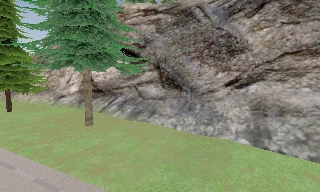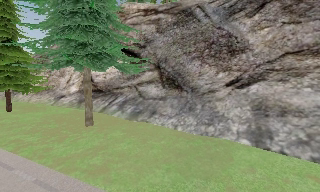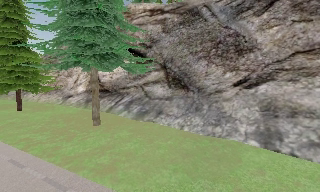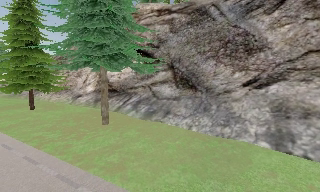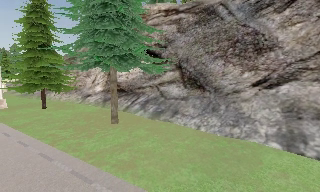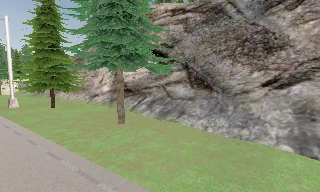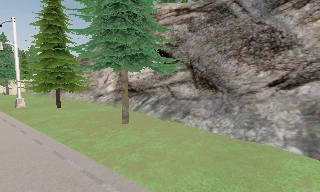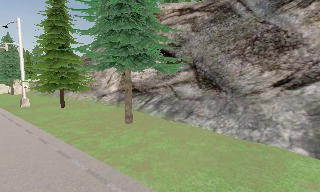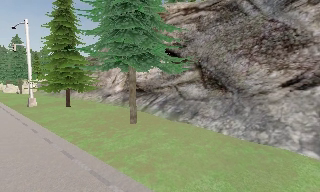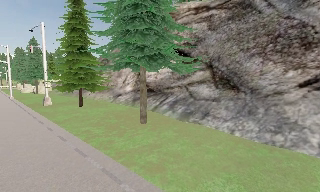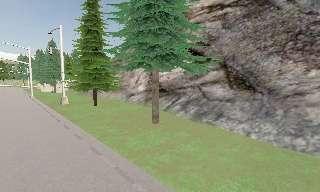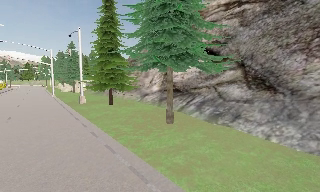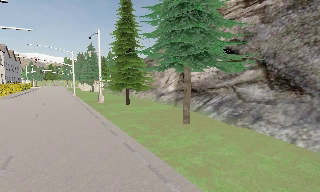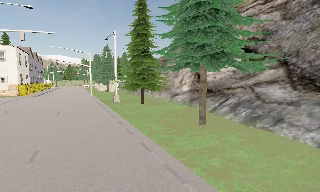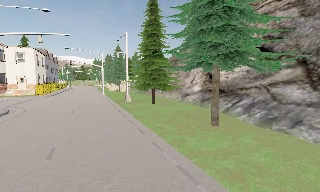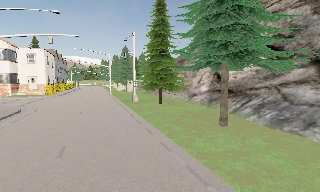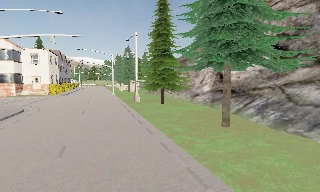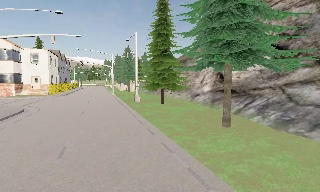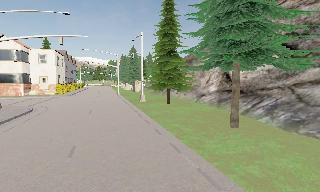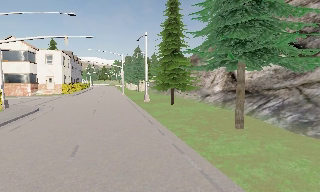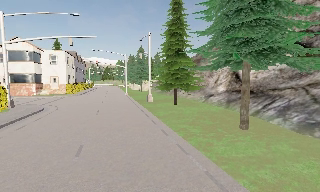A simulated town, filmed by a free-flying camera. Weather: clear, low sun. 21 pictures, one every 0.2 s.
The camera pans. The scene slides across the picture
to the right.
The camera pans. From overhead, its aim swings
counterclockwise.
0.0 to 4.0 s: The camera pans to its left, which is counterclockwise from overhead, by about 45 degrees. It travels to its left, about 1 m, so close, fixed things drift to the right.
The film runs forward here.
